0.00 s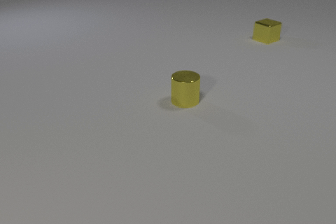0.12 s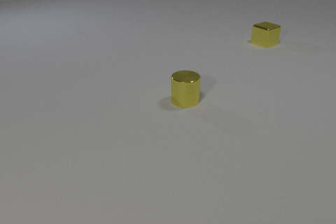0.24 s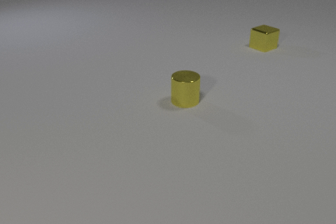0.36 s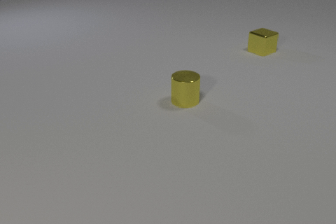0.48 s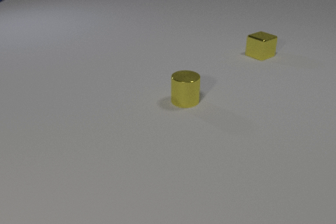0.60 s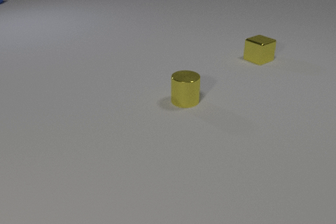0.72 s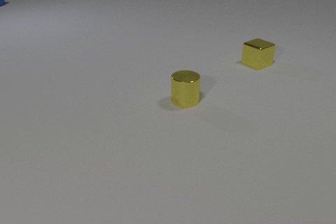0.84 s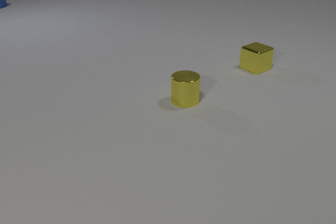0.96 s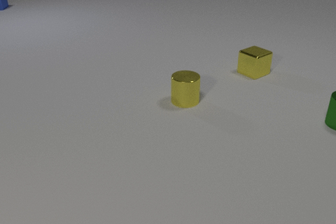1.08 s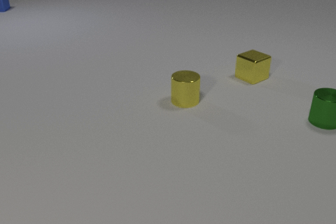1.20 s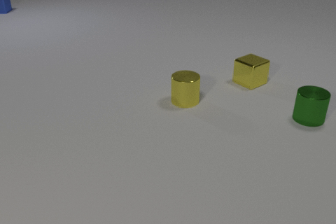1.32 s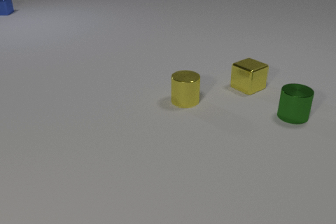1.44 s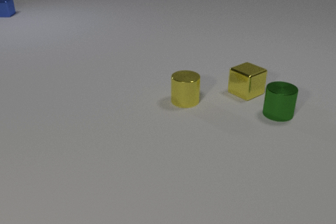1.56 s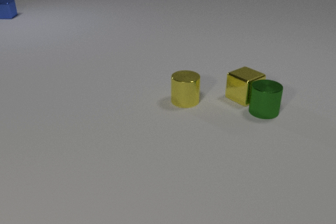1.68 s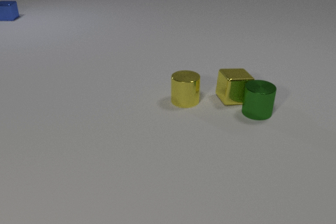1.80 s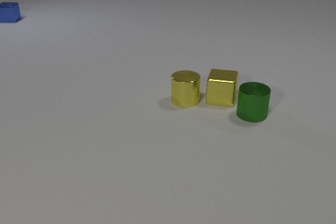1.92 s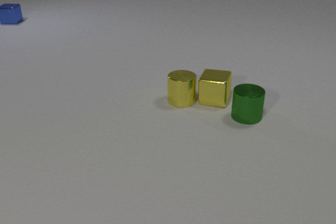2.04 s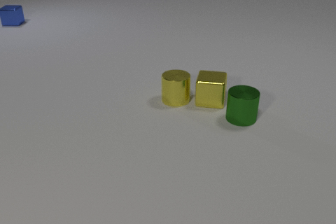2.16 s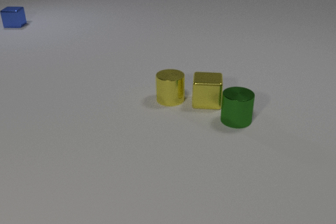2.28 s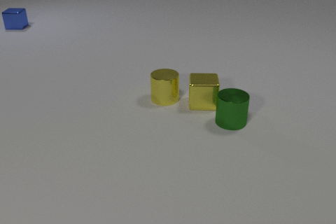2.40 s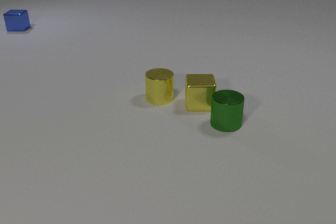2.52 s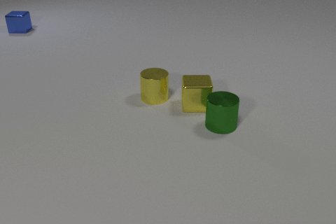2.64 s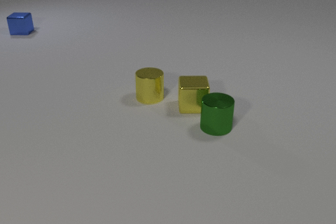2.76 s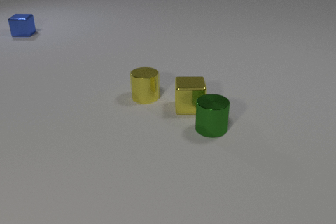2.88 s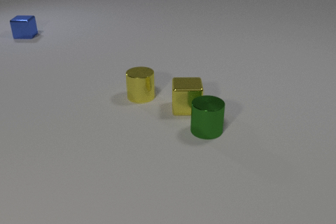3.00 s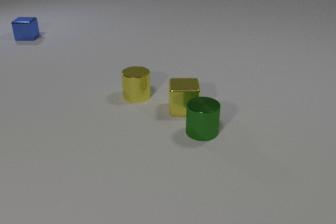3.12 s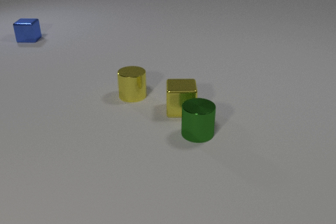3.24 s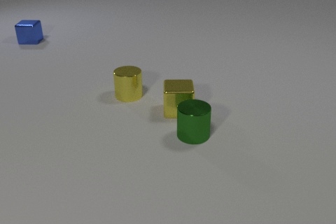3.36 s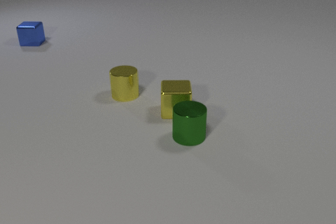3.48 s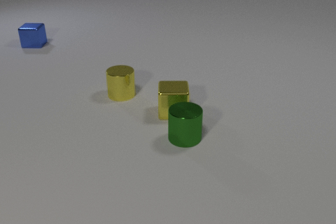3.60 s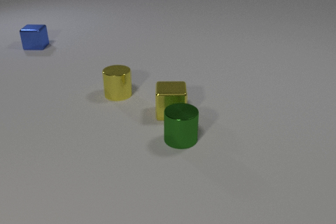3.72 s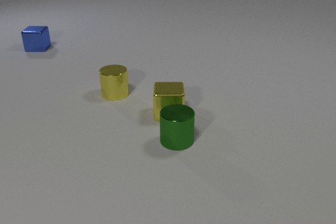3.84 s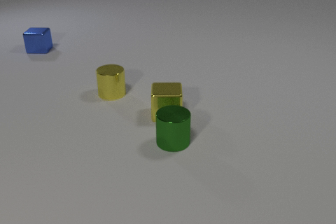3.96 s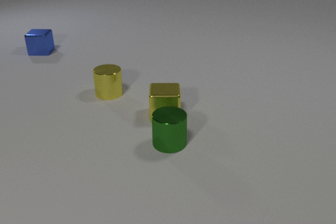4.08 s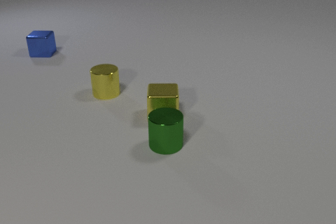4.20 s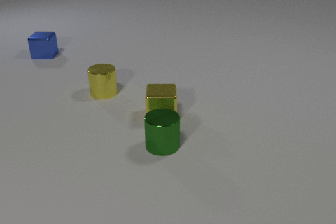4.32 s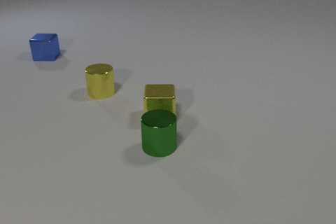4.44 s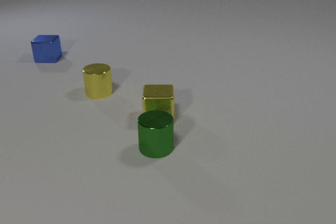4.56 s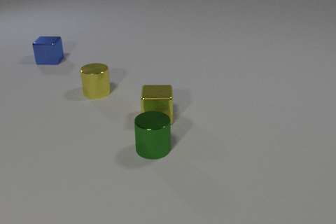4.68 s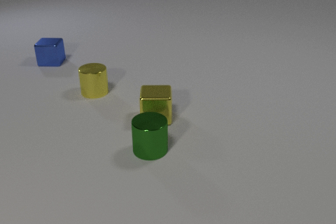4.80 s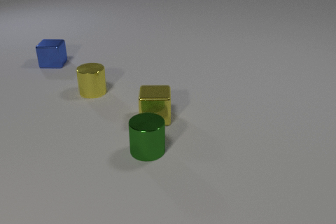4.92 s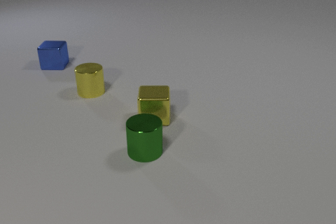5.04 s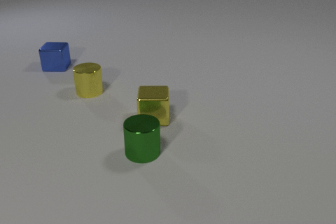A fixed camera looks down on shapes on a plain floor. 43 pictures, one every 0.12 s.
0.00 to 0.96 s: The yellow metal cube slides toward the camera. The green metal cylinder comes in at the right edge. The blue metal cube comes in at the left edge, slides toward the camera.
0.96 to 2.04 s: The yellow metal cube slides toward the camera and to the left, spins so that its near face slides to the left, clockwise seen from above. The green metal cylinder slides to the left. The yellow metal cylinder slides to the left. The blue metal cube slides toward the camera. The yellow metal cube and the green metal cylinder collide. The yellow metal cube and the yellow metal cylinder collide.
2.04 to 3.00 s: The yellow metal cube slides to the left and toward the camera. The green metal cylinder slides to the left and toward the camera. The yellow metal cylinder slides to the left. The blue metal cube slides toward the camera.
3.00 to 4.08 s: The yellow metal cube slides to the left and toward the camera. The green metal cylinder slides to the left and toward the camera. The yellow metal cylinder slides to the left. The blue metal cube slides toward the camera.
4.08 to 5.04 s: The yellow metal cube slides to the left. The green metal cylinder slides to the left and toward the camera. The yellow metal cylinder slides to the left. The blue metal cube slides toward the camera.
How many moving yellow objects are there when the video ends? 2.
What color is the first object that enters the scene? blue.
Are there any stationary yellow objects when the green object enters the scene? yes.
